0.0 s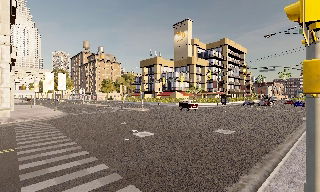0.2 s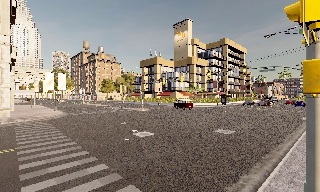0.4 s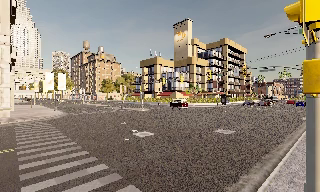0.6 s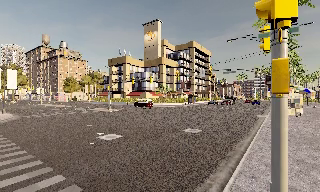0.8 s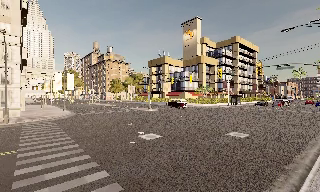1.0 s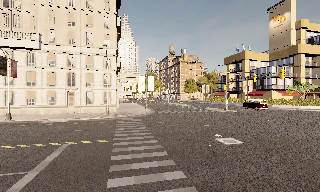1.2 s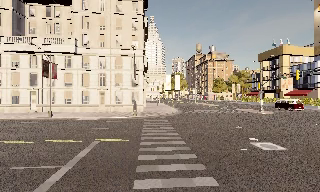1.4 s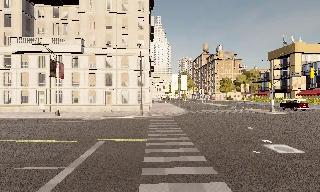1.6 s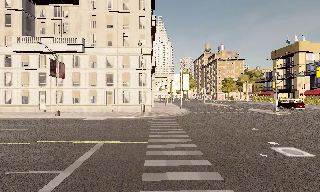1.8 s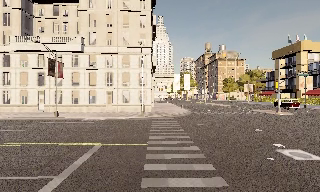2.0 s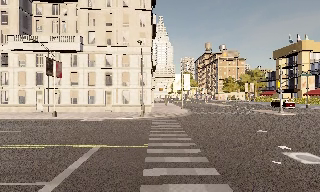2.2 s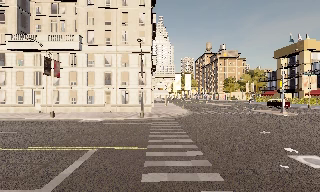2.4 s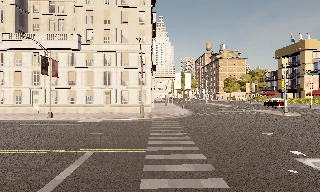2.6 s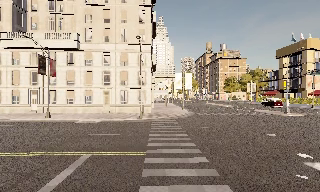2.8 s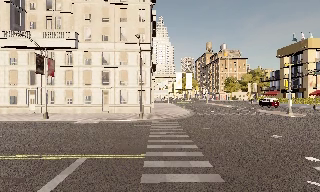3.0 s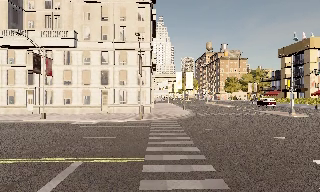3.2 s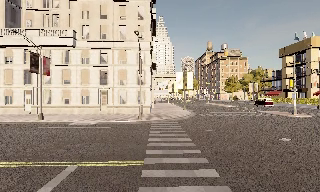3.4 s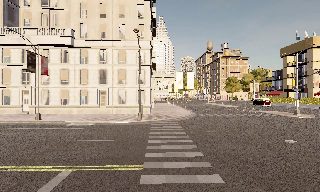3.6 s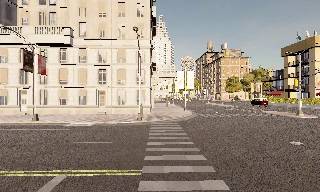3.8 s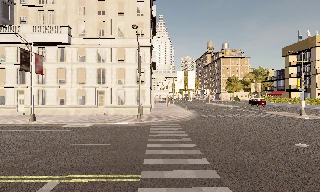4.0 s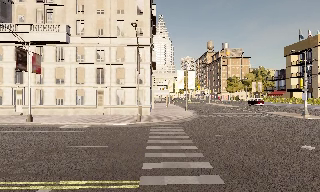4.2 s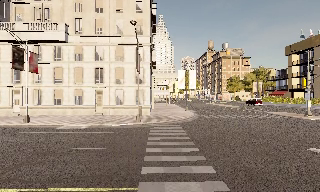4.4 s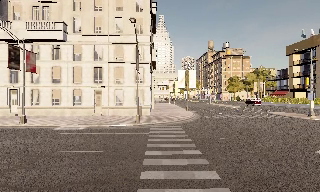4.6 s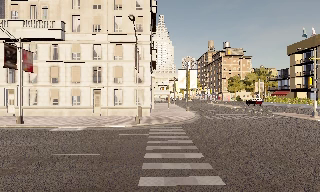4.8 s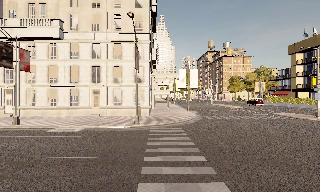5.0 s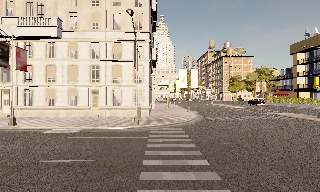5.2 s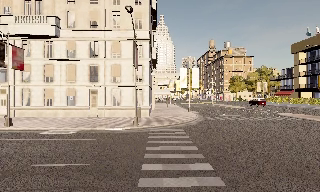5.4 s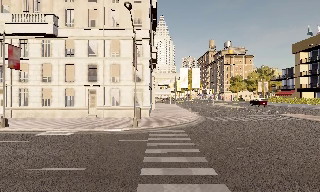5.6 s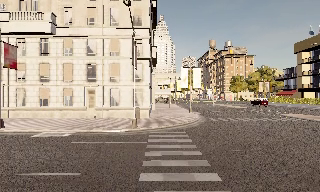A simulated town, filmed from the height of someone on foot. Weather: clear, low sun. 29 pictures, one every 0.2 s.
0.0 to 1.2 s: The camera pans to its left, which is counterclockwise from overhead, by about 40 degrees. It travels forward, about 1.5 m. It gains speed.
1.2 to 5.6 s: The camera travels forward, about 8 m, so what stands in front looms larger.
The film runs forward here.
